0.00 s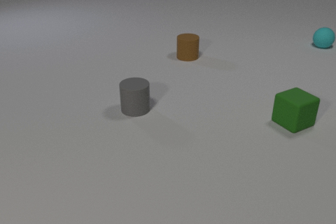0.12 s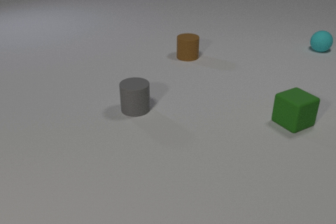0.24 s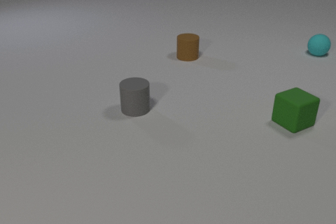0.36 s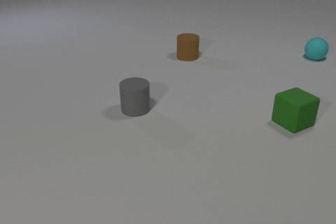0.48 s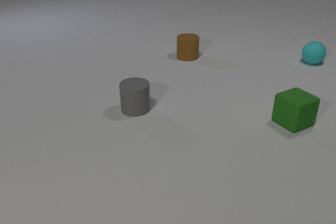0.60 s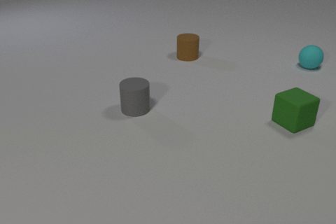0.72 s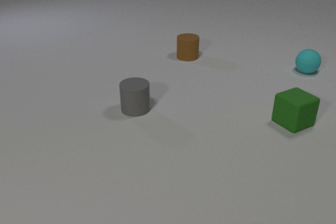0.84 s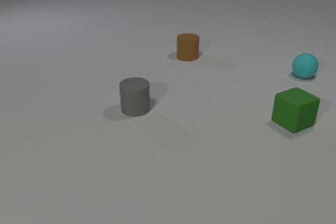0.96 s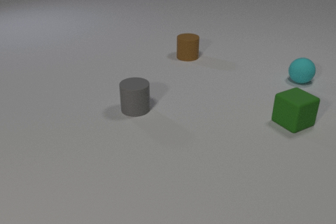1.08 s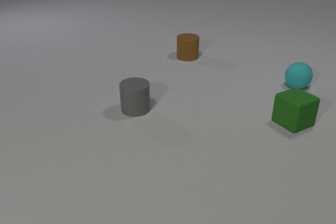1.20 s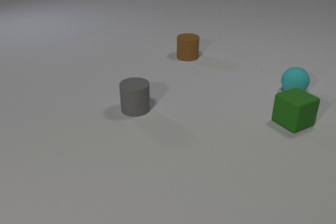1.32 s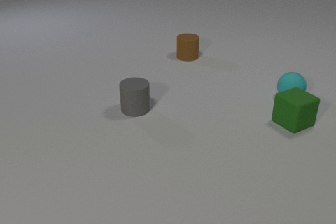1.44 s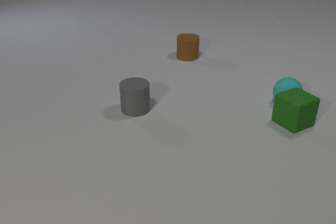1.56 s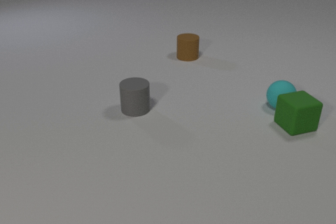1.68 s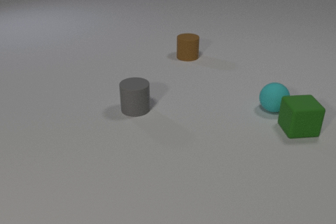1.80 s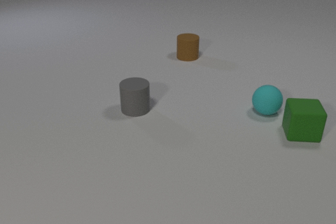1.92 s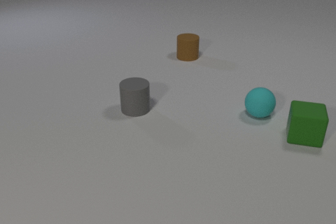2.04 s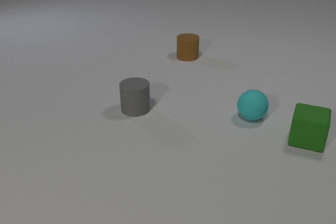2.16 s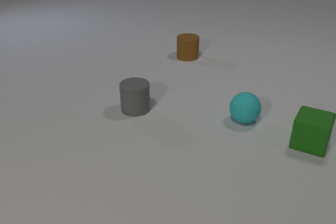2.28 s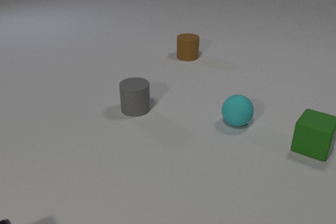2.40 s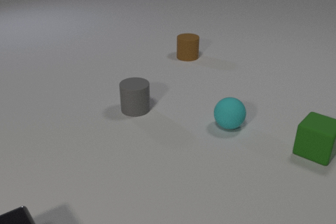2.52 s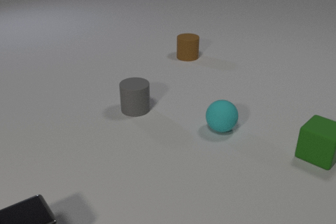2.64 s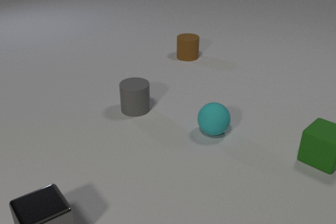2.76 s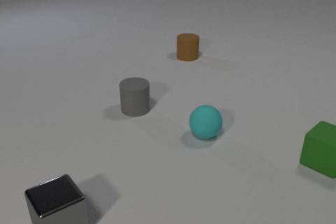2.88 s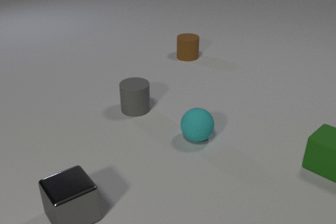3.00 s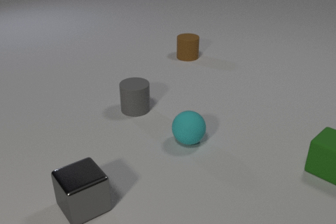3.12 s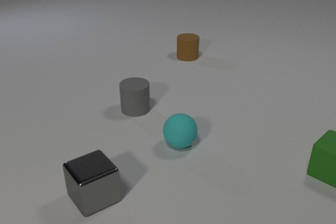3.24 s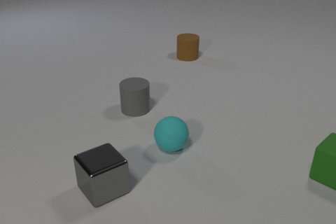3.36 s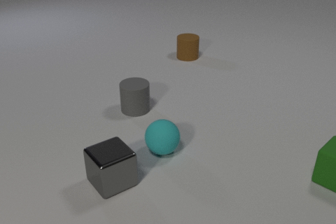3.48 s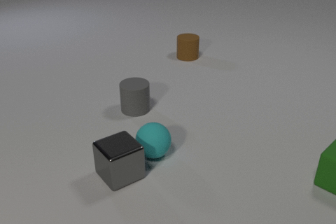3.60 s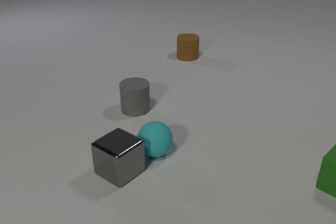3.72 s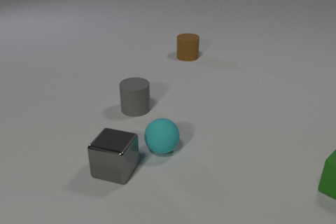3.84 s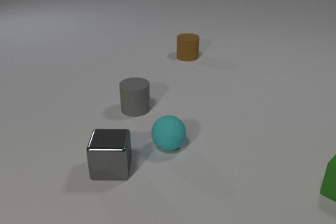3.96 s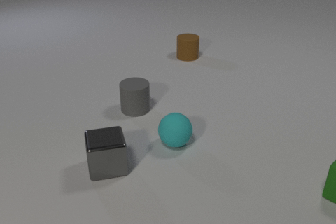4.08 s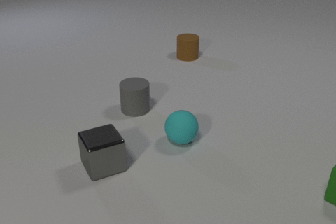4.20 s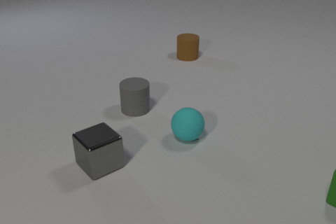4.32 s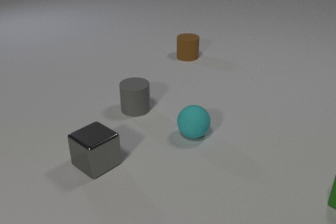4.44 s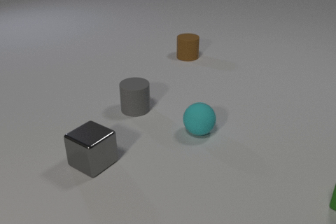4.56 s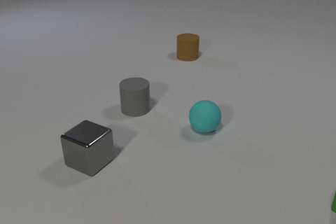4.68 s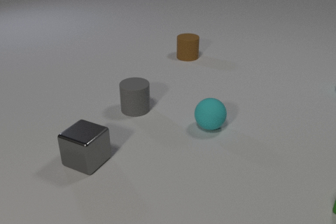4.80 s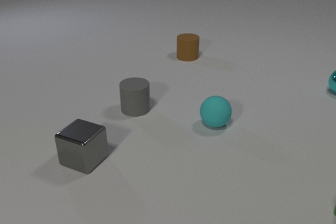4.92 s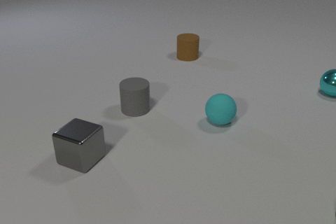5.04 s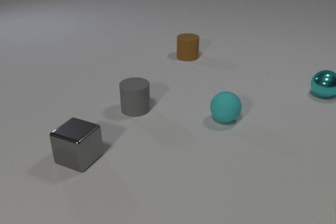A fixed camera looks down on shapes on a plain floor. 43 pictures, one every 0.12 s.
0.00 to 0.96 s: The cyan rubber sphere rolls toward the camera.
0.96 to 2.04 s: The cyan rubber sphere rolls toward the camera and to the left. The green rubber cube slides toward the camera and to the right, spins so that its near face slides to the left, clockwise seen from above. The cyan rubber sphere and the green rubber cube collide.
2.04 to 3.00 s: The cyan rubber sphere rolls to the left and toward the camera. The green rubber cube slides toward the camera and to the right, spins clockwise seen from above by about 15 degrees, its near face sliding to the left. The gray metal cube comes in at the bottom edge, slides to the right and away from the camera.
3.00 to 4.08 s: The cyan rubber sphere rolls to the left. The green rubber cube slides toward the camera and to the right. The gray metal cube slides away from the camera, spins counterclockwise seen from above by about 75 degrees, its near face sliding to the right. The cyan rubber sphere and the gray metal cube collide.
4.08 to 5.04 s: The cyan rubber sphere rolls away from the camera and to the right. The green rubber cube slides toward the camera and to the right, leaves at the right edge. The gray metal cube slides to the left and away from the camera, spins counterclockwise seen from above by about 30 degrees, its near face sliding to the right. The cyan metal sphere comes in at the right edge, rolls to the left and toward the camera.
How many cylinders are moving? 0.
What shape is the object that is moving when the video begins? sphere.
What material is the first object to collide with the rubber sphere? rubber.
